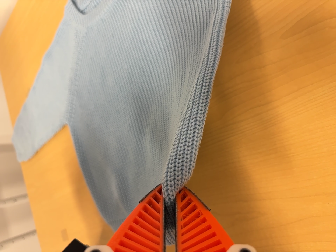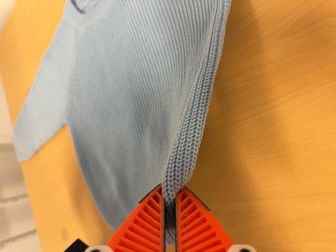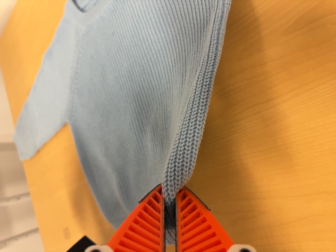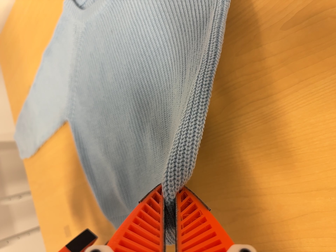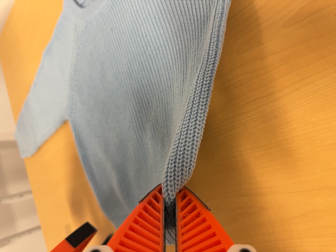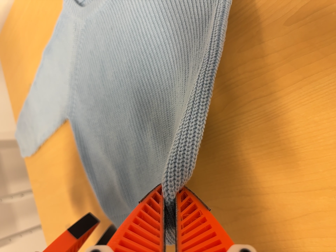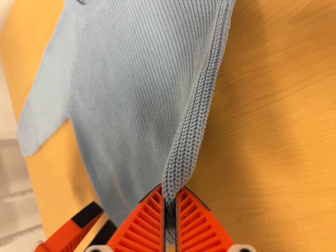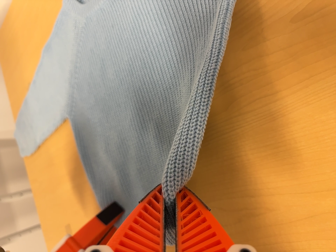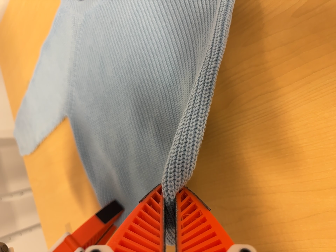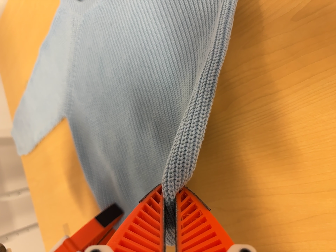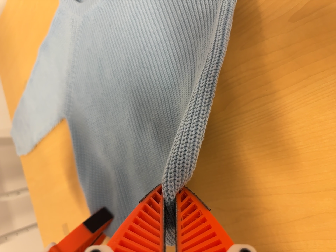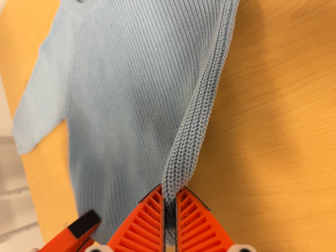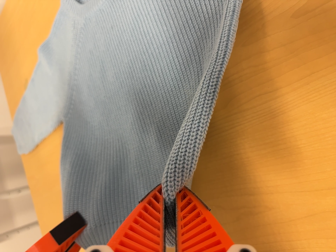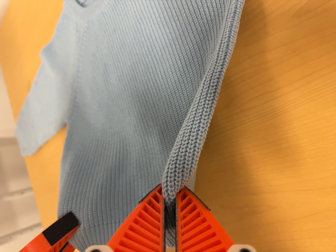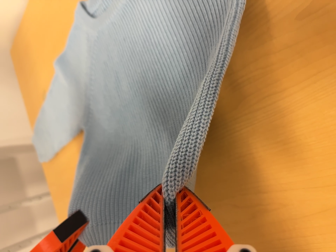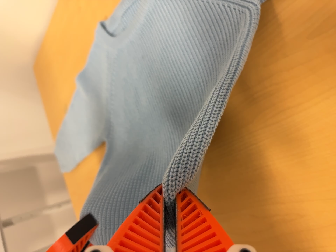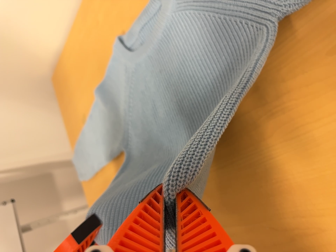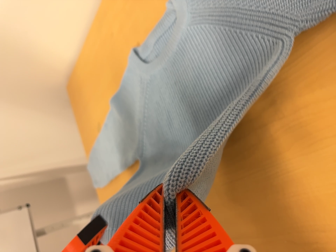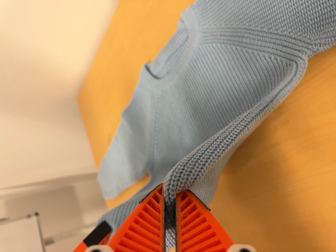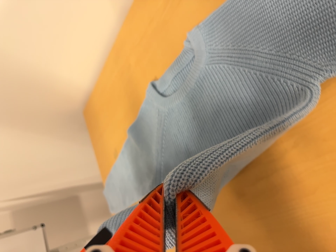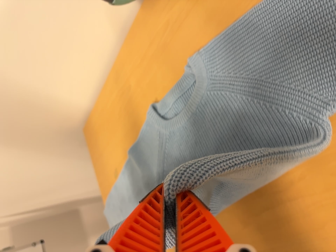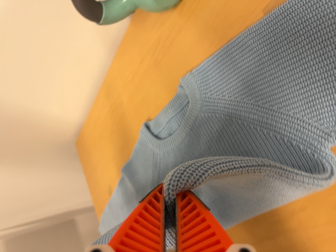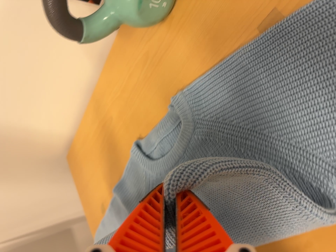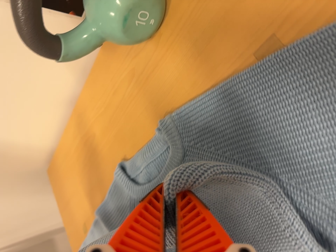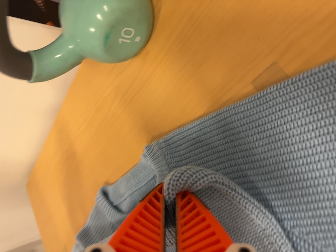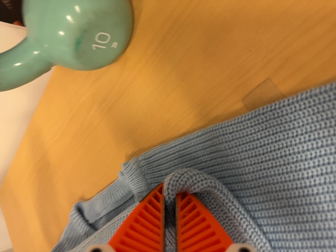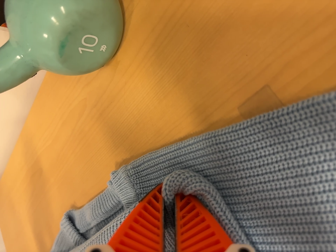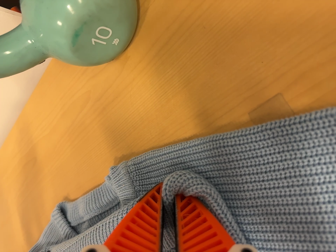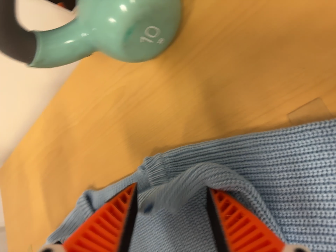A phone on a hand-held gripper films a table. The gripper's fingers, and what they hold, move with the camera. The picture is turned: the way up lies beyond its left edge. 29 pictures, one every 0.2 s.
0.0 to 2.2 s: The camera shifts only a little, or ends up much as it began.
2.2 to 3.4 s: The camera pans to its left by about 10 degrees. It travels backward and toward the top of its view, about 7 cm, so what stands in front gets smaller.
3.4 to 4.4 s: The camera travels toward the top of its view, about 16 cm, so close, fixed things drift downward.
4.4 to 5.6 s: The camera travels forward and toward the top of its view, about 12 cm, so what stands in front looms larger. It rolls about its line of sight by about 10 degrees, and the scene rotates clockwise.
The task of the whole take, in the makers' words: fold up.
The film runs forward here.
